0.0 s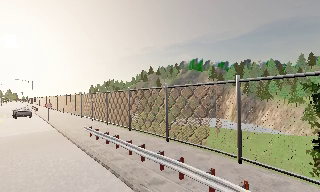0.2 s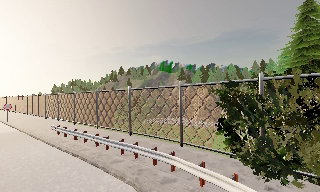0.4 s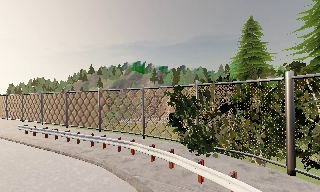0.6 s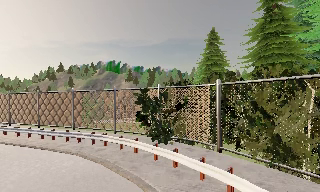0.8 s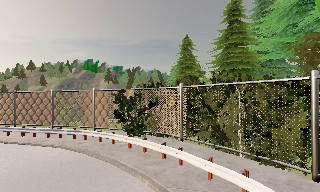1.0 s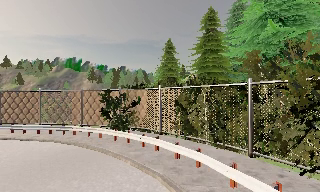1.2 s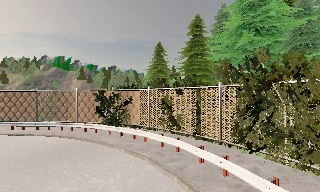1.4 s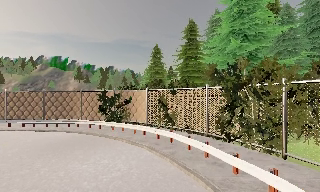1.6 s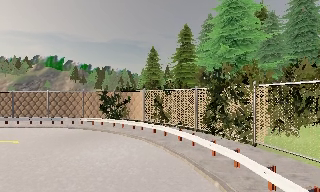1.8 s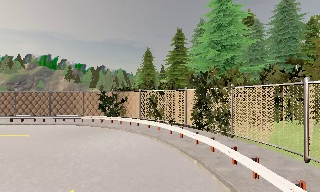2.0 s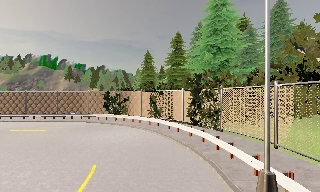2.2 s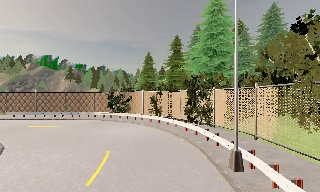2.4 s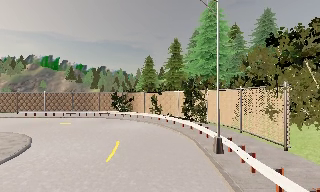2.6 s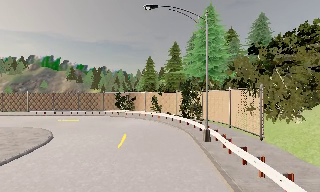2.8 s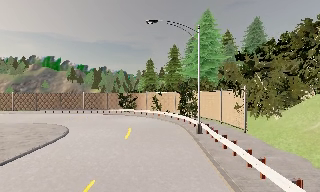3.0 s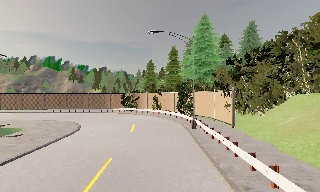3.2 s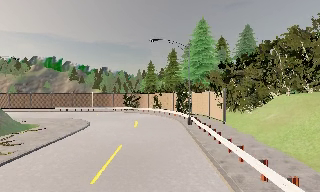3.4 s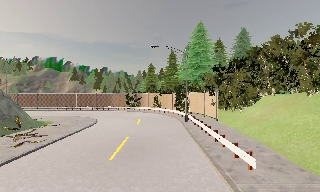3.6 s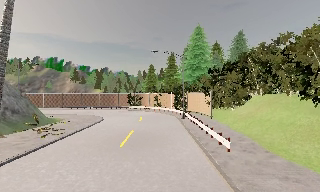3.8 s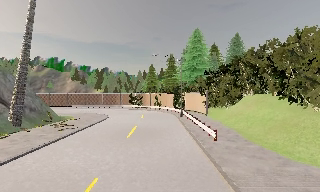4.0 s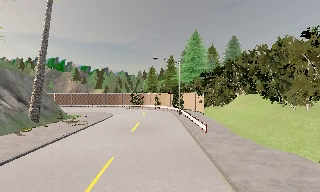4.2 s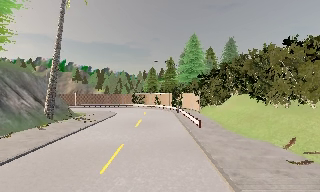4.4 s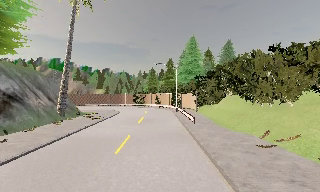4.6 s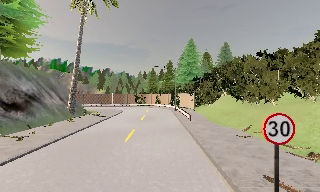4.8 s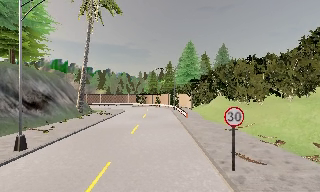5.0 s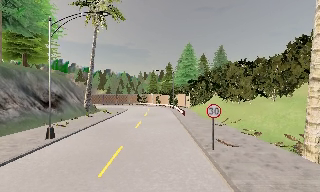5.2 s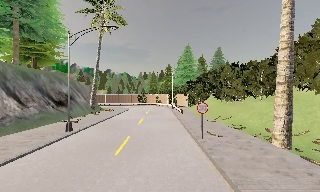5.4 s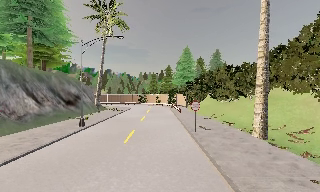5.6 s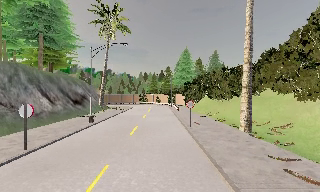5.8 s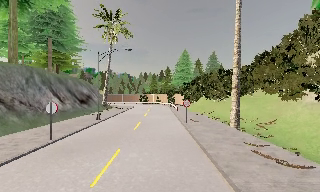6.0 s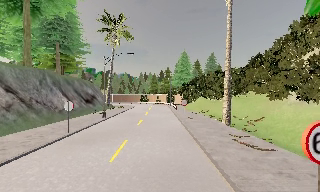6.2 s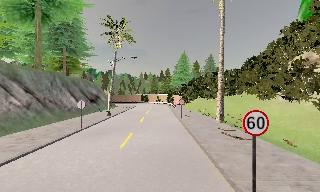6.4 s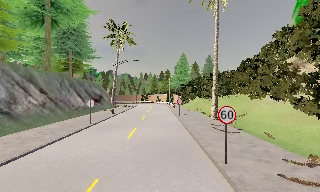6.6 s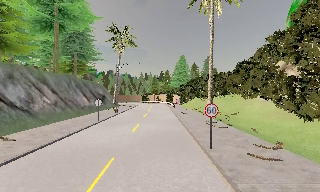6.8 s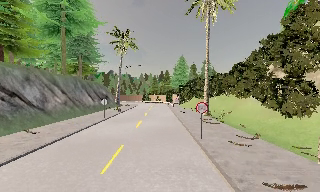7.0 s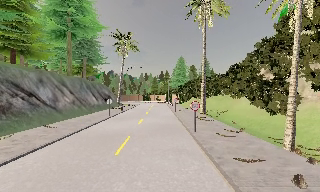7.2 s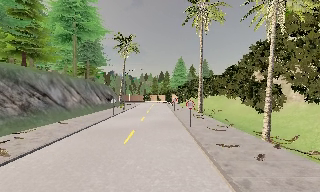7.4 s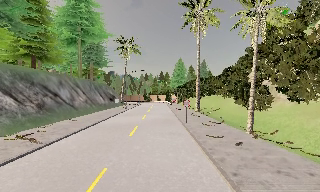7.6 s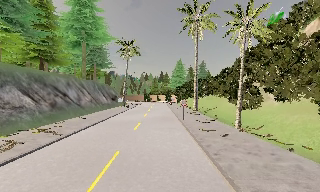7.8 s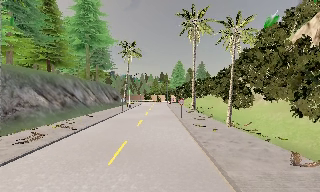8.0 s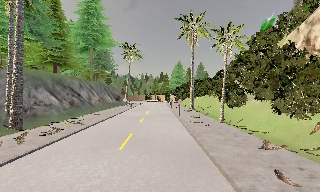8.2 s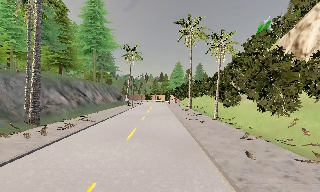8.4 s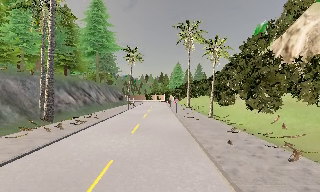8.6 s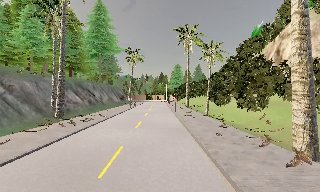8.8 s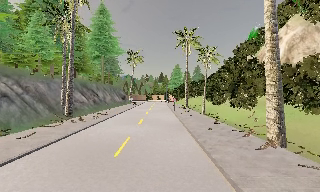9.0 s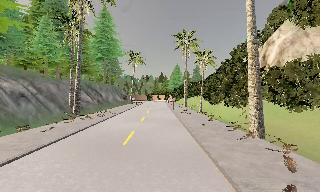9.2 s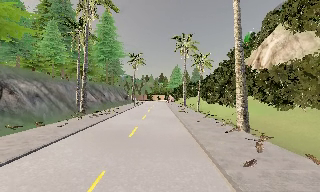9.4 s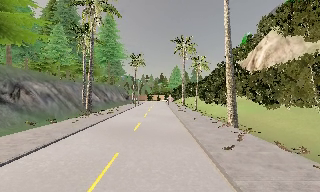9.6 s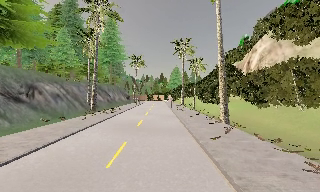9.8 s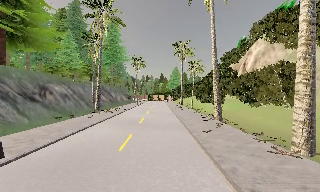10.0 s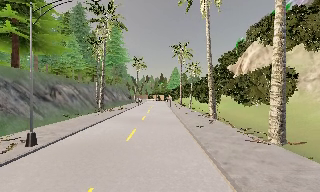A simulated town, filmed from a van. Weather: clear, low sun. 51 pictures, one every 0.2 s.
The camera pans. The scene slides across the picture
to the left.
The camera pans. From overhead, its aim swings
clockwise.
0.0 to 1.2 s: The scene slides to the left, as the camera pans about 45 degrees to its right. It travels backward, about 10 m.
1.2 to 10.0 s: The camera travels backward, about 80 m, so what stands in front gets smaller.
The film runs backward here.
